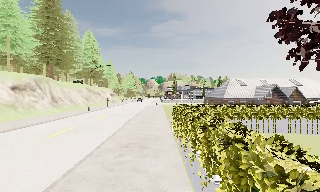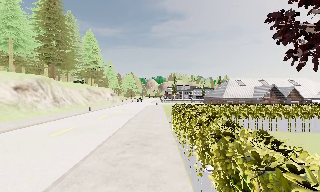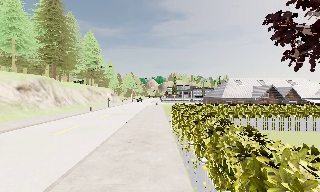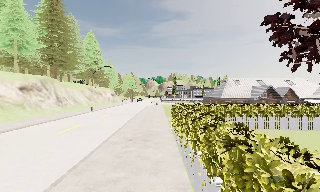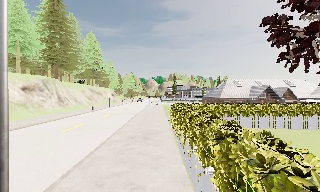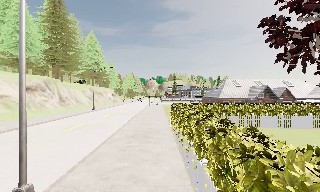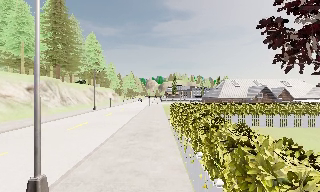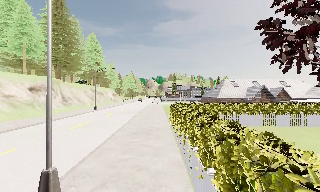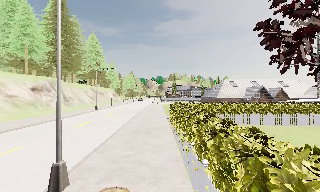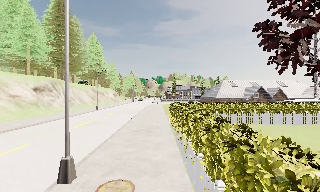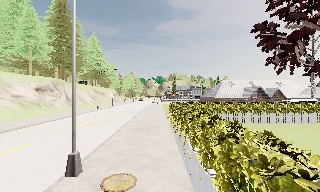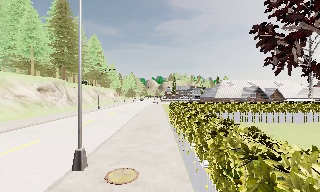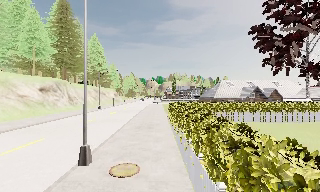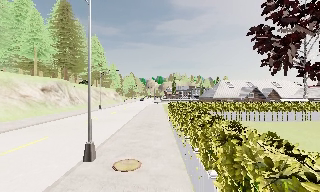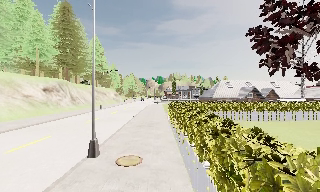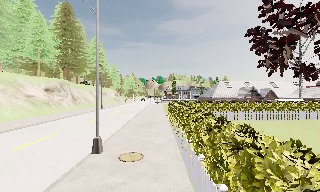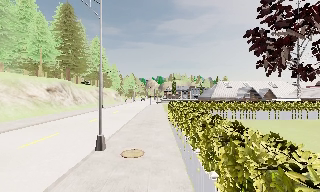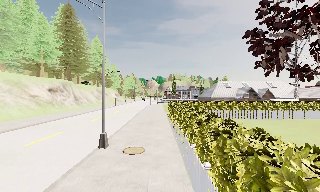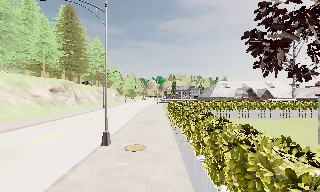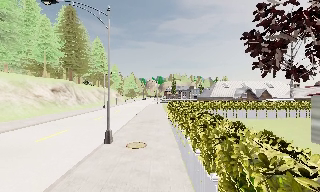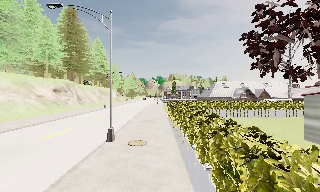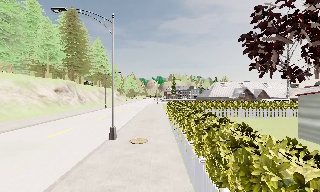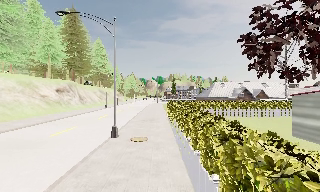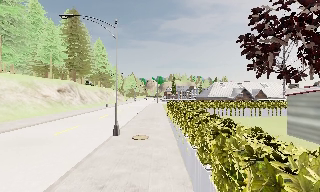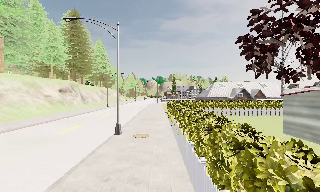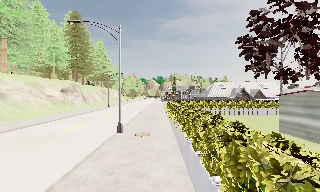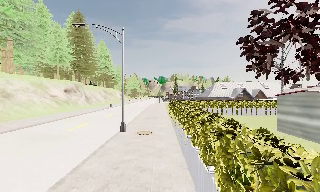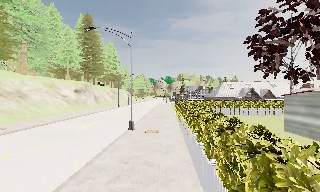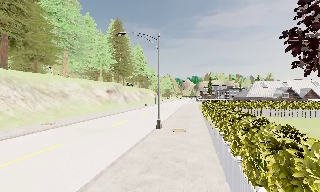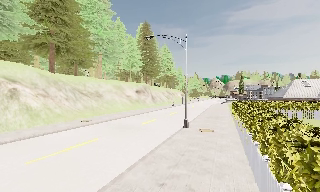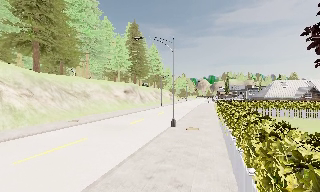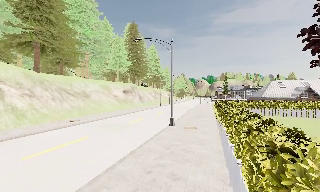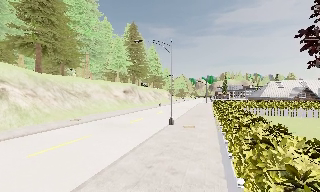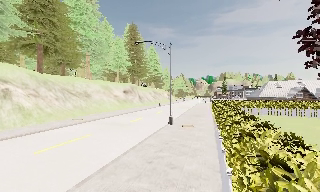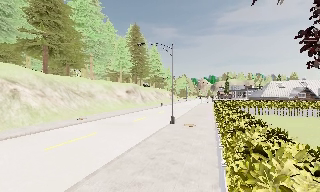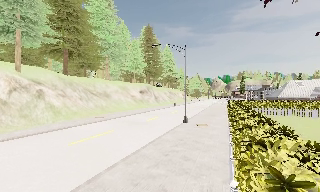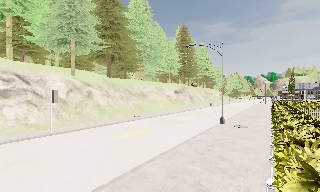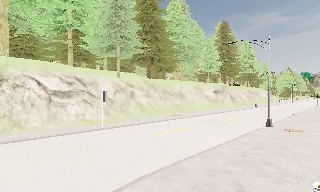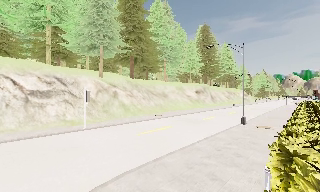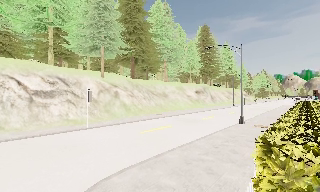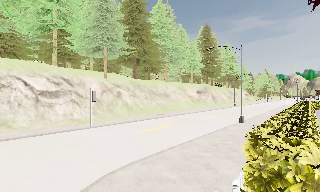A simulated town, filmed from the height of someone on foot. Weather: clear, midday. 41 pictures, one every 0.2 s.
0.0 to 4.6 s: The camera travels backward, about 9 m, so what stands in front gets smaller.
4.6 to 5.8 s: The camera pans to its left, which is counterclockwise from overhead, by about 20 degrees. It travels backward, about 2.5 m, so what stands in front gets smaller.
5.8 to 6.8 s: The camera travels backward, about 2 m, so what stands in front gets smaller.
6.8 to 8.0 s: The camera pans to its left, which is counterclockwise from overhead, by about 25 degrees. It travels backward, about 2.5 m, so what stands in front gets smaller.
The film runs backward here.
